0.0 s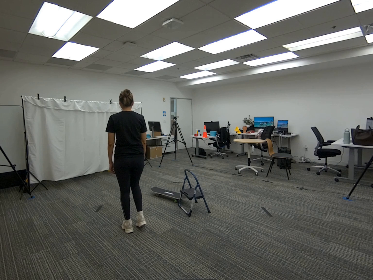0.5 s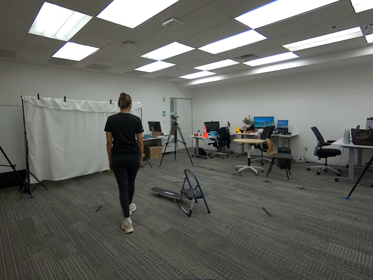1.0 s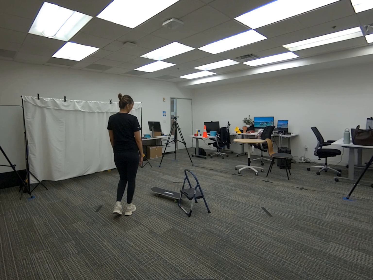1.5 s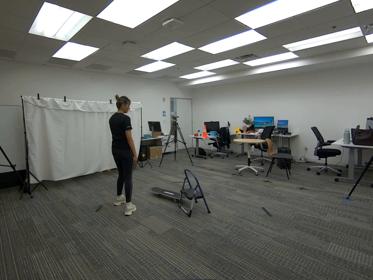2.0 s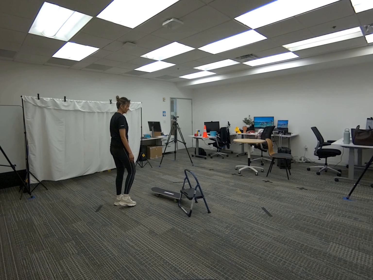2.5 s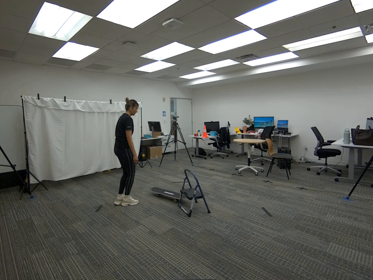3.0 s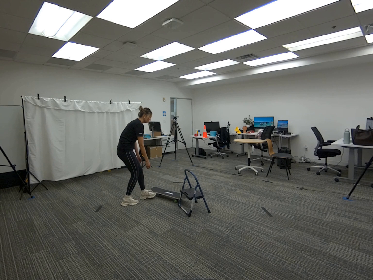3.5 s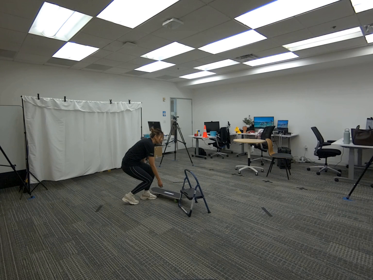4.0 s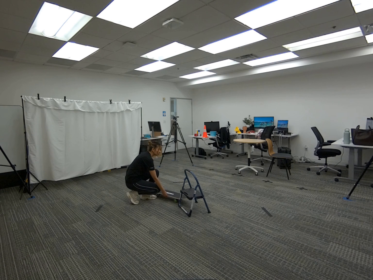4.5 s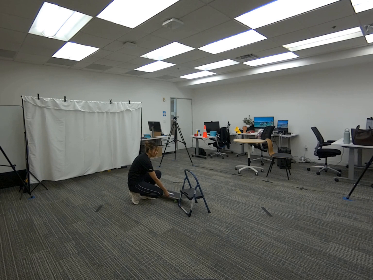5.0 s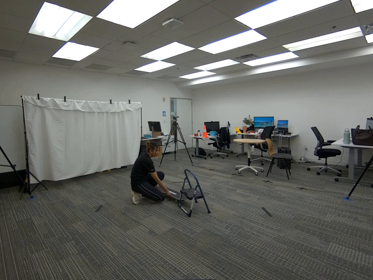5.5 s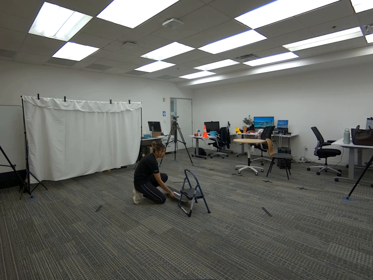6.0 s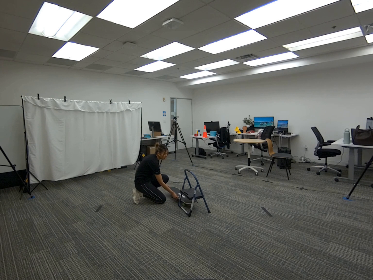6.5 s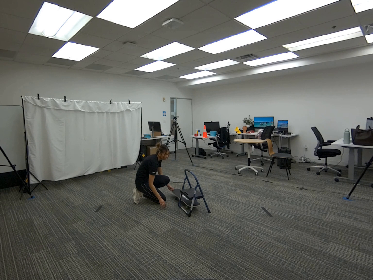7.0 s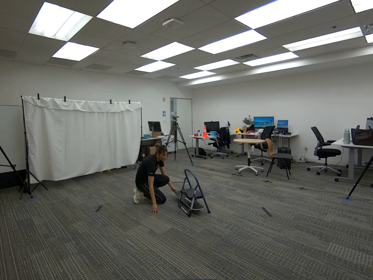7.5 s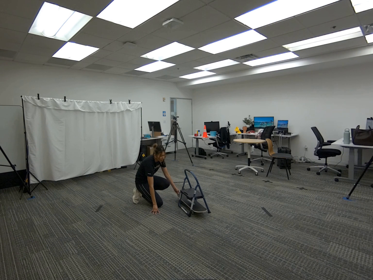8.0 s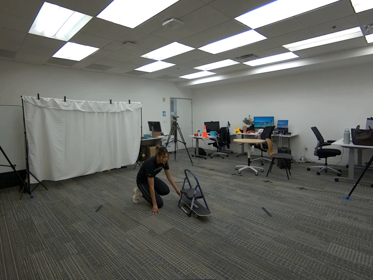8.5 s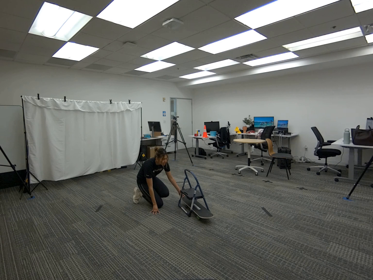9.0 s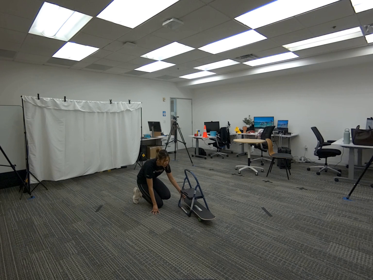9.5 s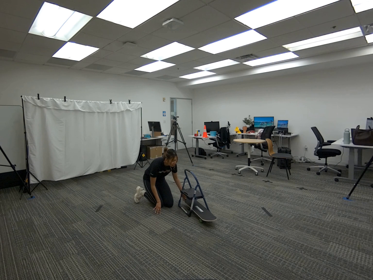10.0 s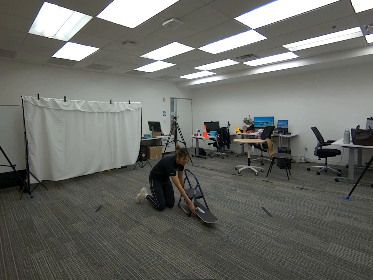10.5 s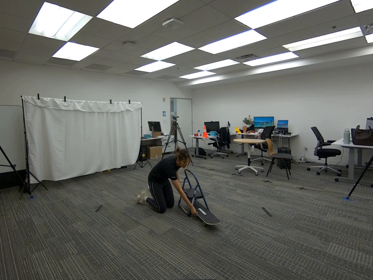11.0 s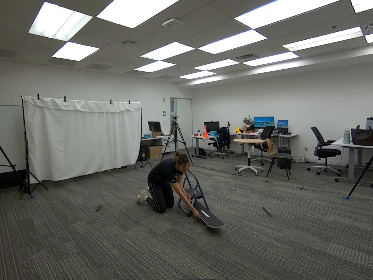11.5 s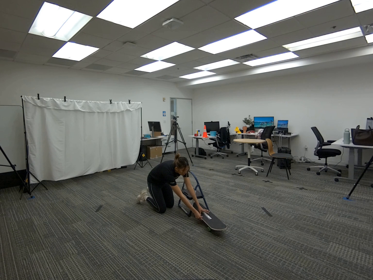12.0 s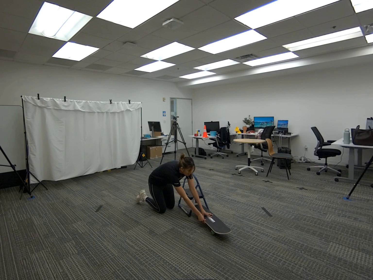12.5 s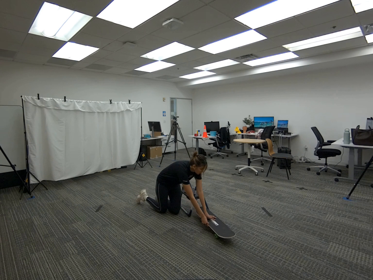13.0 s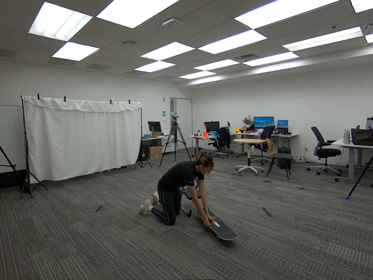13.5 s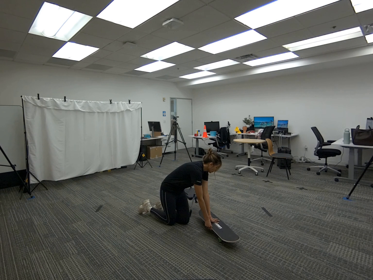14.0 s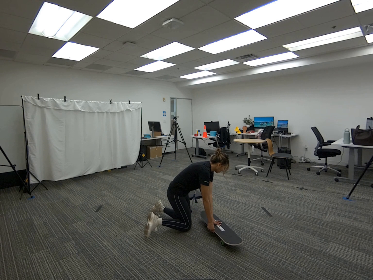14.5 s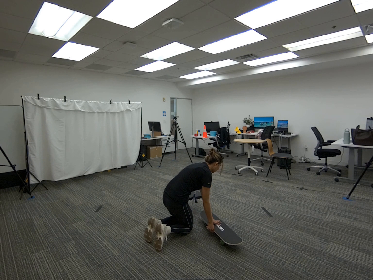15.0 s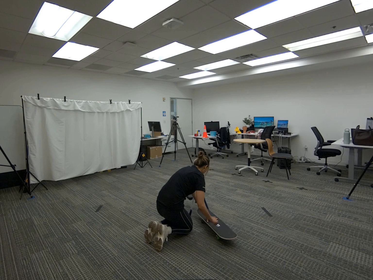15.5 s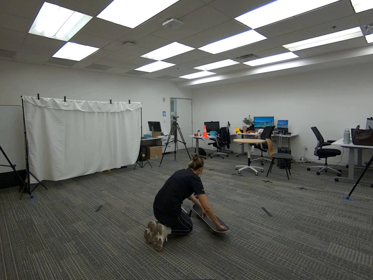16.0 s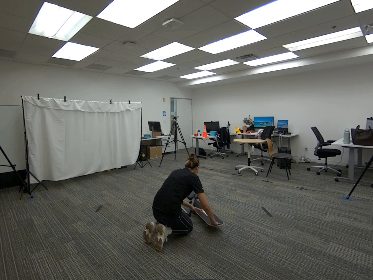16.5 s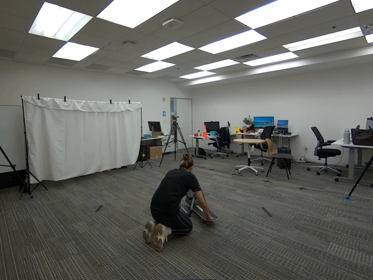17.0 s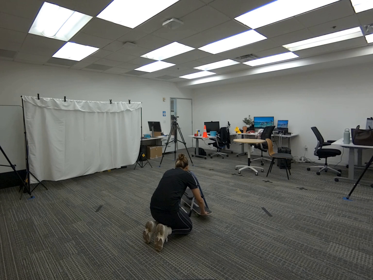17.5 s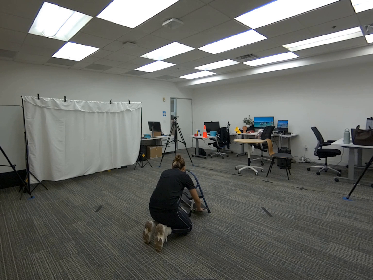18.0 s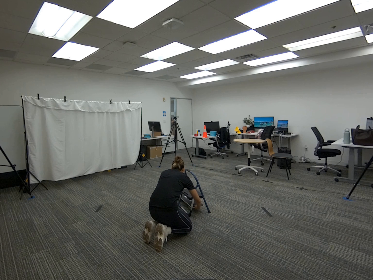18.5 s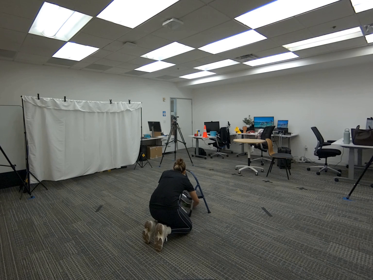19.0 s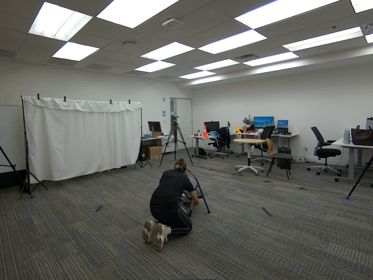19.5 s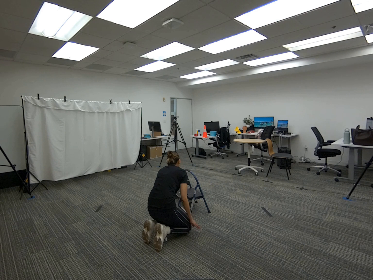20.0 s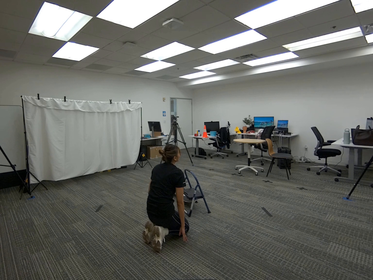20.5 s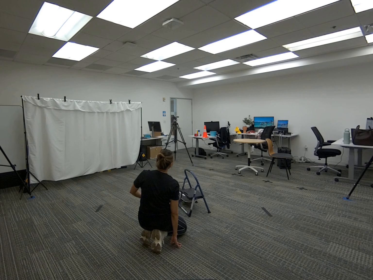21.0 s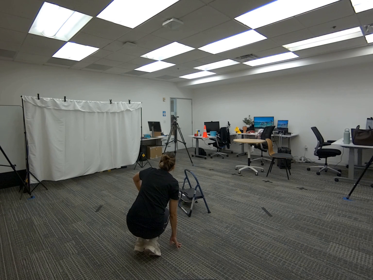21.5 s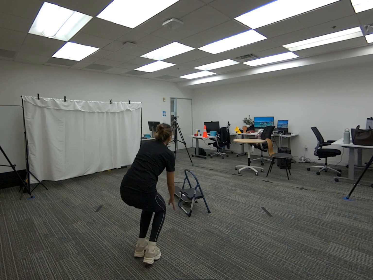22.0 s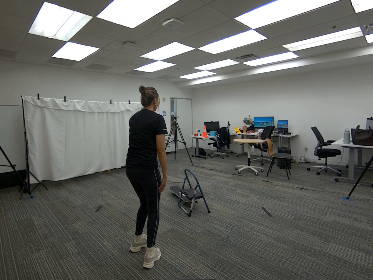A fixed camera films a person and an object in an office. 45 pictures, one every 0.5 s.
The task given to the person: Walk to the skateboard near the step ladder. Push the skateboard with your hands under the step ladder.
